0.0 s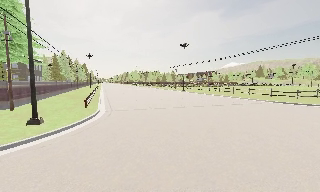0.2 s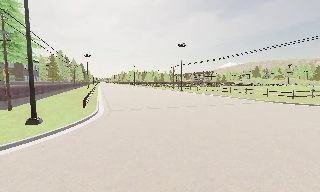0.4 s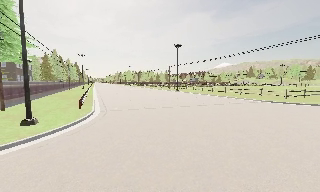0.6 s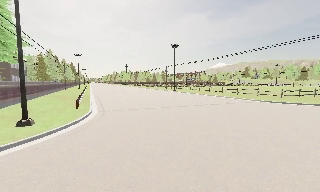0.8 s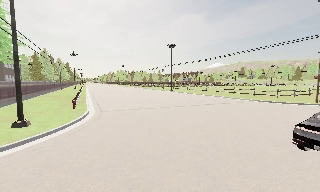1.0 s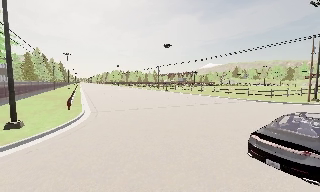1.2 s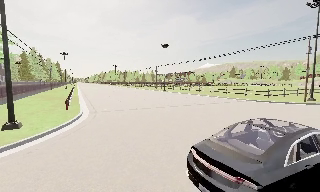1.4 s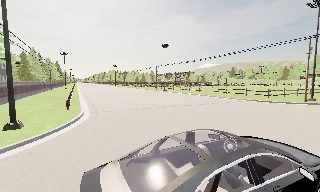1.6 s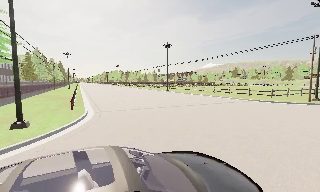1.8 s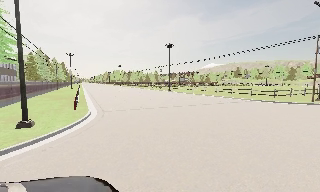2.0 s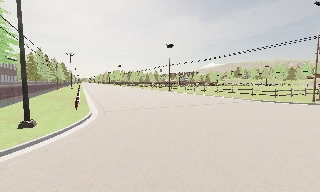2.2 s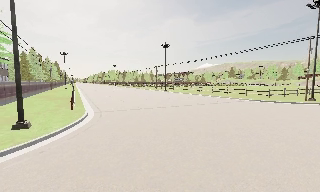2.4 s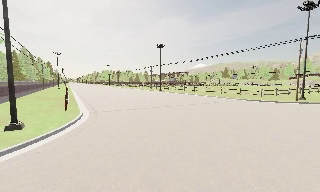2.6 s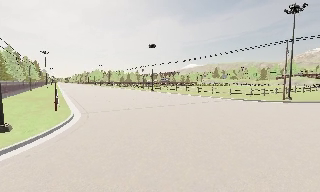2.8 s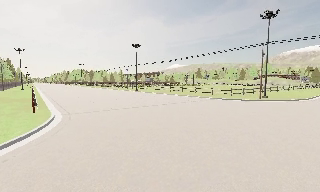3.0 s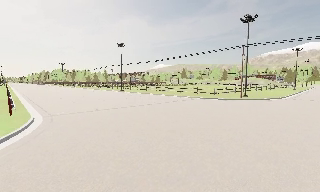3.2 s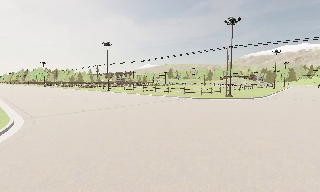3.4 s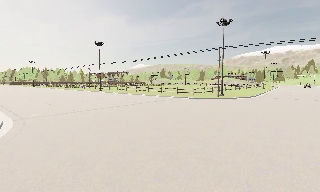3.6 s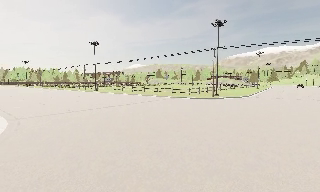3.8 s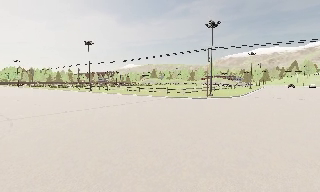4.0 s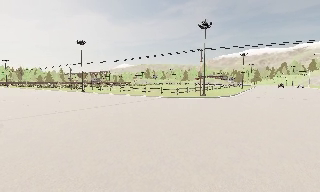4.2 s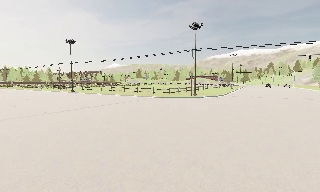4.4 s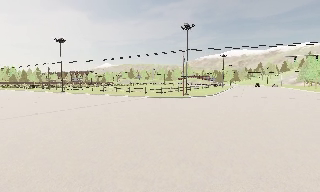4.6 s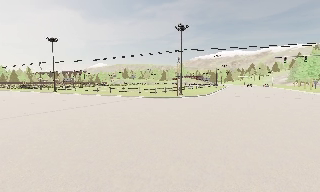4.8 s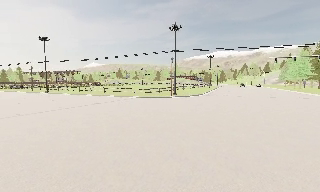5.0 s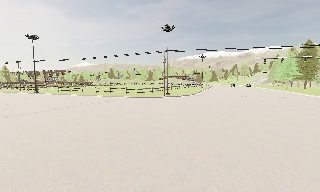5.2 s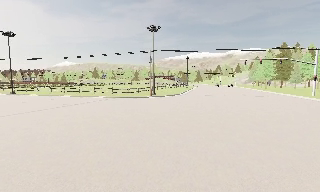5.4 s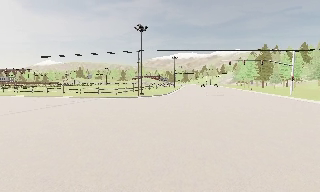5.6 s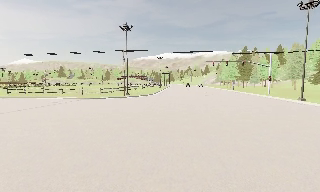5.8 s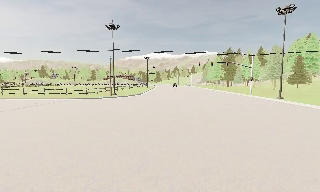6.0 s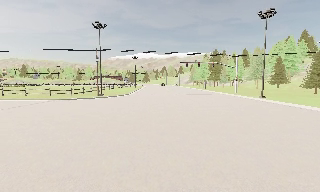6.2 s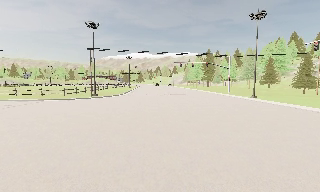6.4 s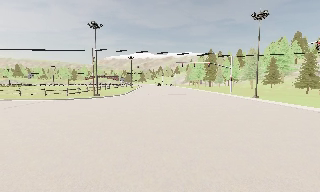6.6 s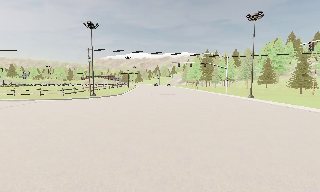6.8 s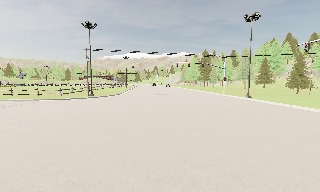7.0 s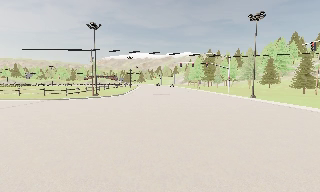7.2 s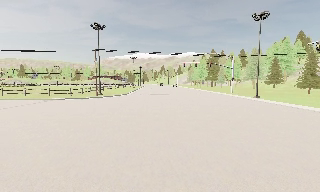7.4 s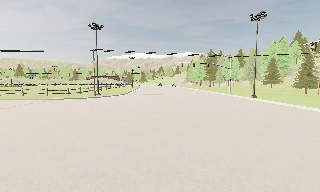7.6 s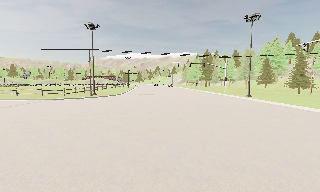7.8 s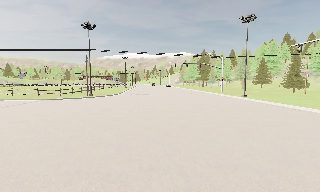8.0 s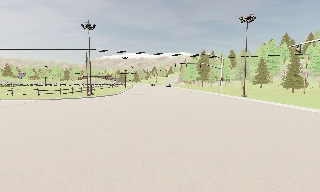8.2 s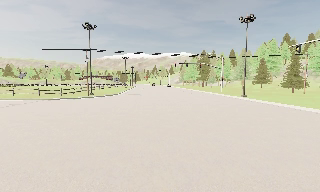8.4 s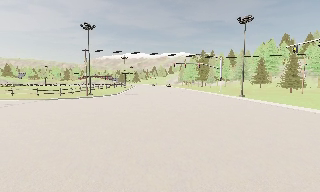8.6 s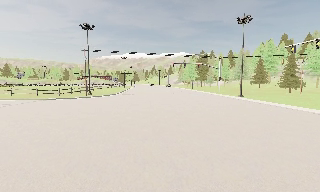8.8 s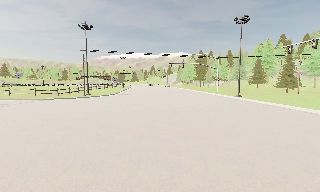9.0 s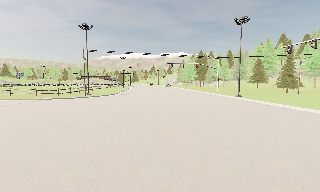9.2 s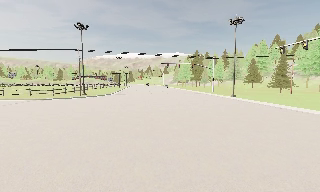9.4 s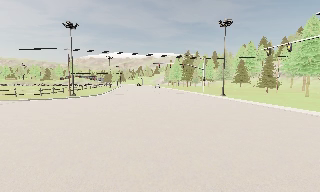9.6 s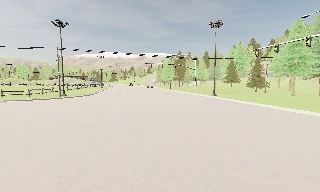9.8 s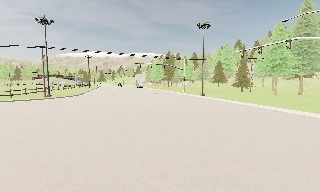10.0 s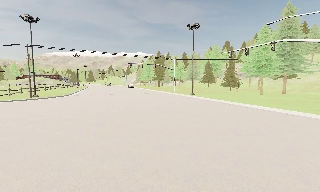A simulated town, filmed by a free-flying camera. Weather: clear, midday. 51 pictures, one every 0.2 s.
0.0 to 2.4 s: The camera travels to its left, about 1 m.
2.4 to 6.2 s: The camera pans to its right, which is clockwise from overhead, by about 65 degrees. It travels backward, about 2 m.
6.2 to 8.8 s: The camera travels backward and to its right, about 1.5 m, so what stands in front gets smaller.
8.8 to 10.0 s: The scene slides to the left, as the camera pans about 15 degrees to its right. It travels backward, about 0.5 m, so what stands in front gets smaller.
The film runs backward here.
